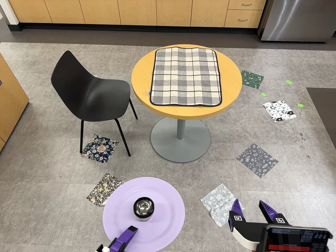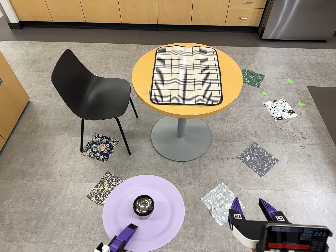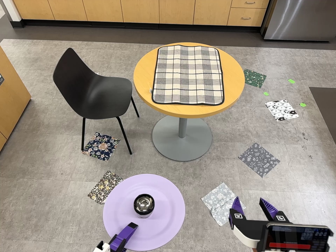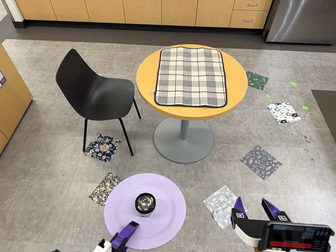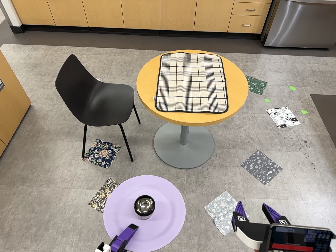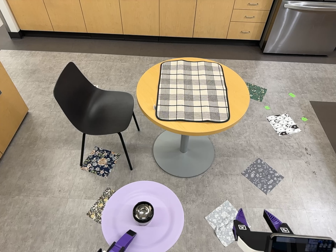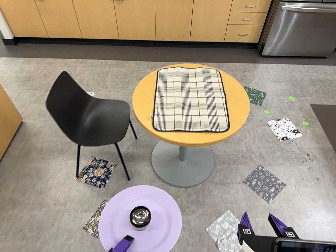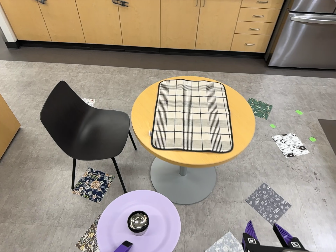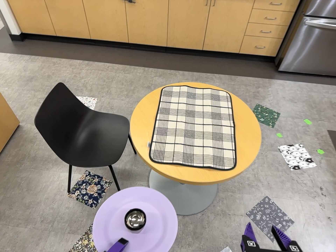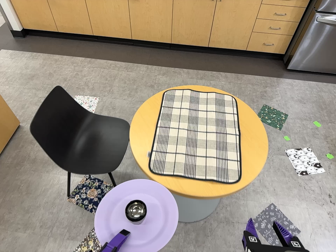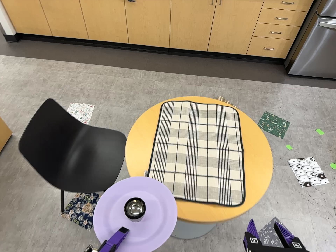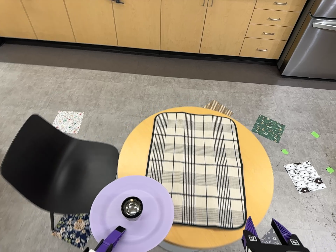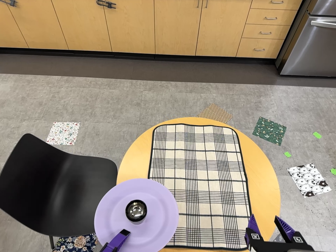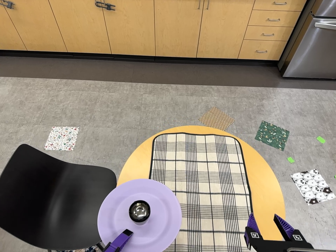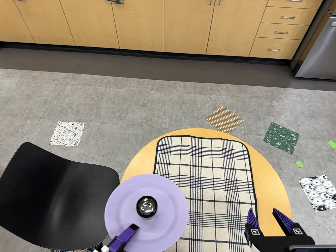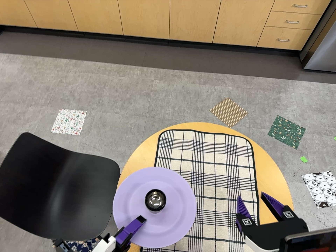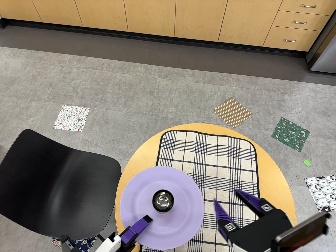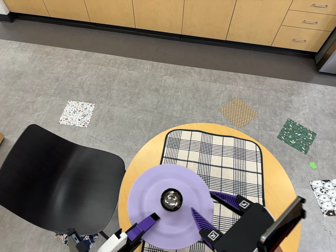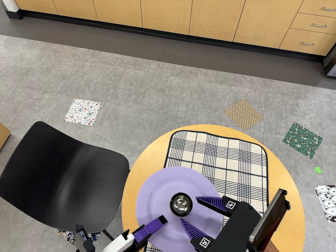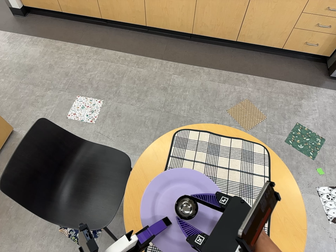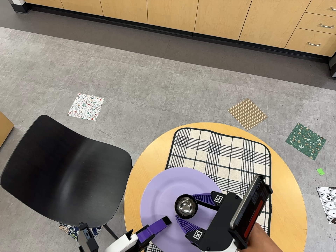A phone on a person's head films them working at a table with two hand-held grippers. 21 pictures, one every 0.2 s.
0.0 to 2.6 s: The camera travels toward the top of its view and forward, about 90 cm, so close, fixed things drift downward.
2.6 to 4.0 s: The camera travels toward the top of its view and forward, about 14 cm. It rolls about its line of sight by about 10 degrees, and the scene rotates clockwise.
The film runs forward here.
